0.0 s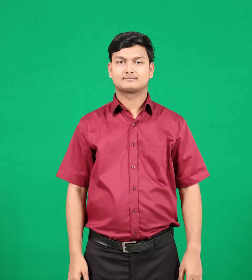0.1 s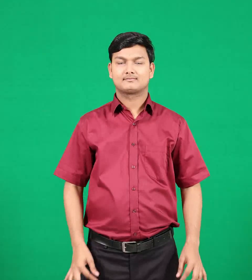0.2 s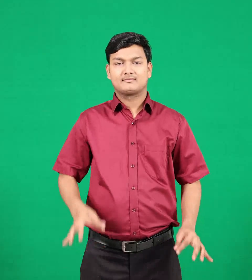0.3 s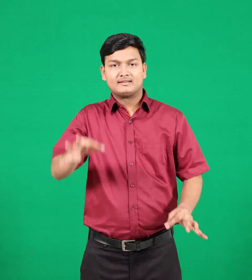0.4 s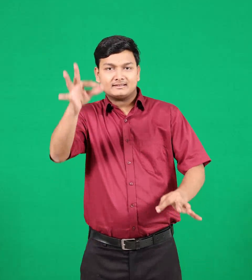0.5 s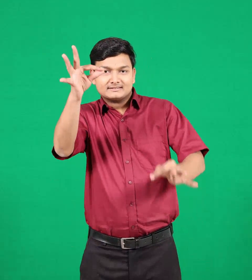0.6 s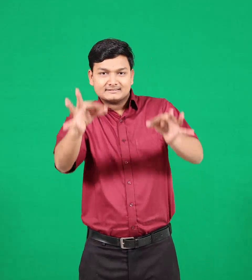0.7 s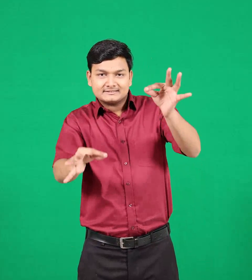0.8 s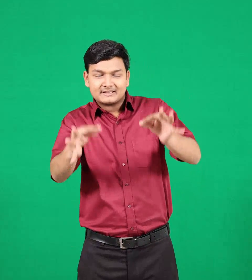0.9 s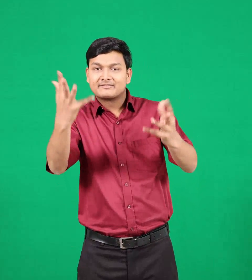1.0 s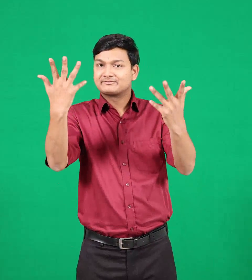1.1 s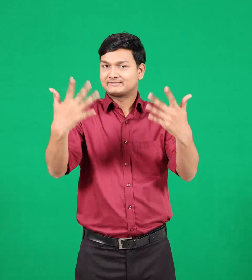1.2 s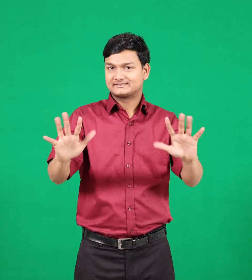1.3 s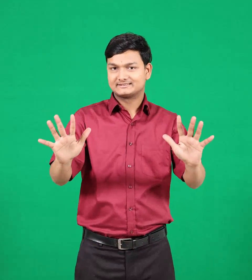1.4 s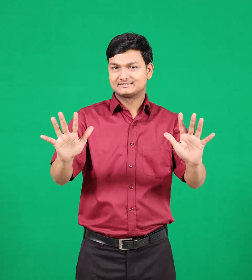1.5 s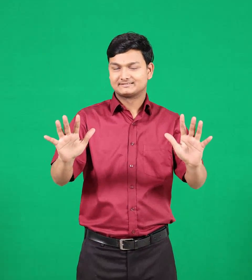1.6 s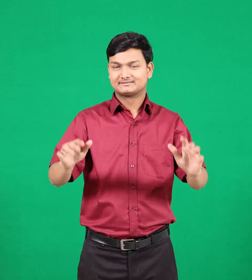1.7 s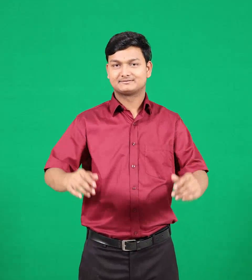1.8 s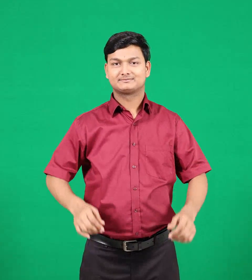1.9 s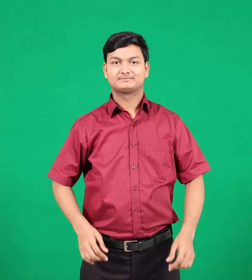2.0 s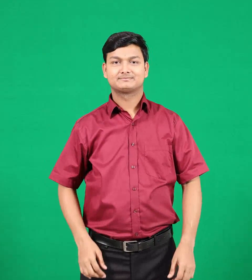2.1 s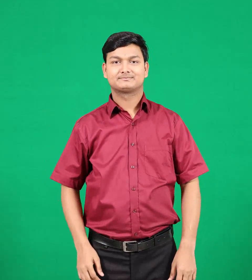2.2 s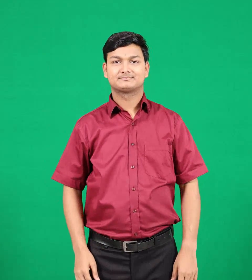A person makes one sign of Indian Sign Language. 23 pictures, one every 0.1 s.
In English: judged
